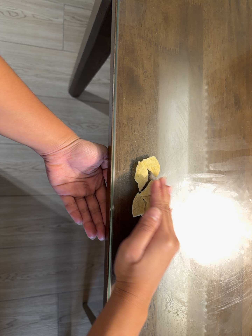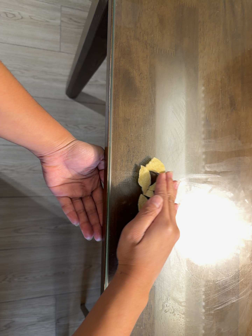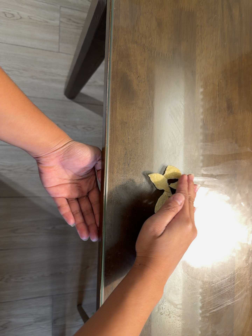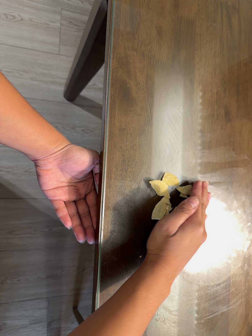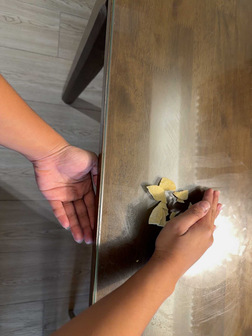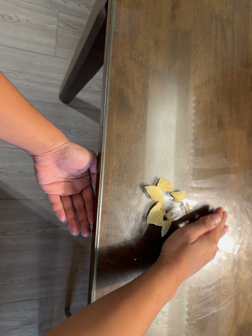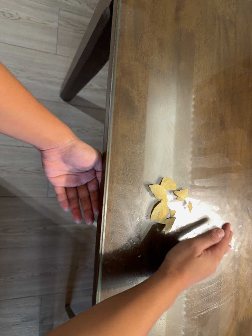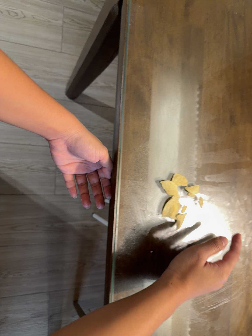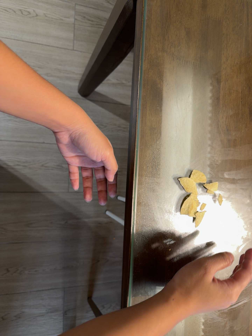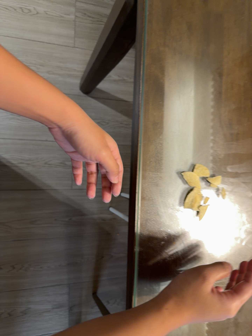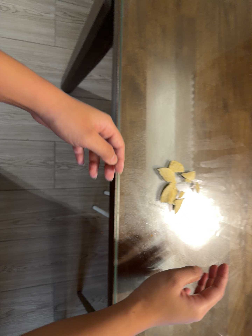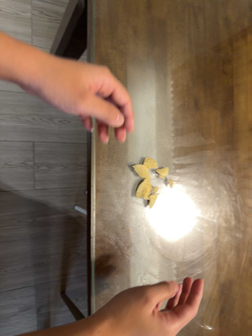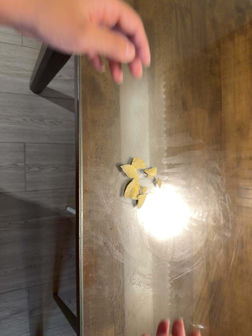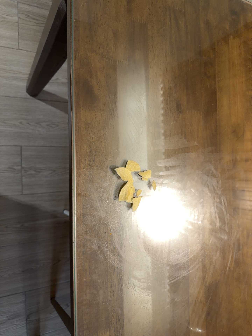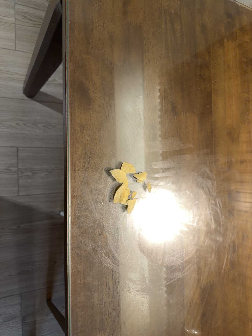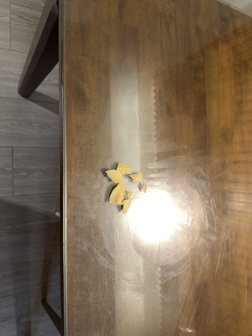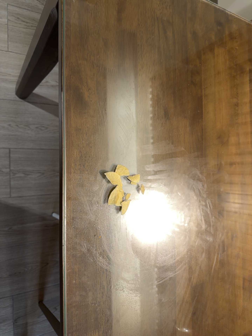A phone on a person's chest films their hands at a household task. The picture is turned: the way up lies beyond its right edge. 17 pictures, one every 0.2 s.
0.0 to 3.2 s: The scene slides to the left, as the camera pans about 10 degrees to its right. It travels backward, about 6 cm, so what stands in front gets smaller.
The film runs backward here.
